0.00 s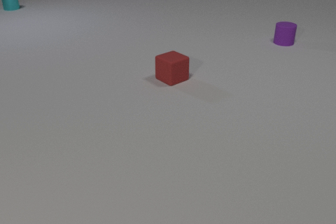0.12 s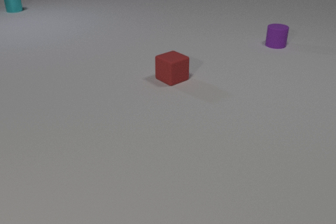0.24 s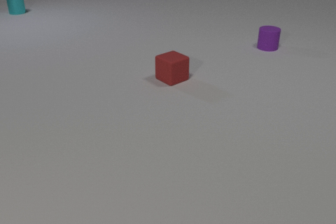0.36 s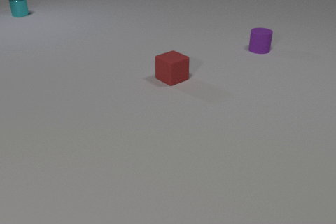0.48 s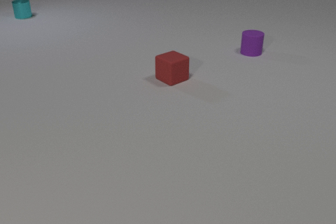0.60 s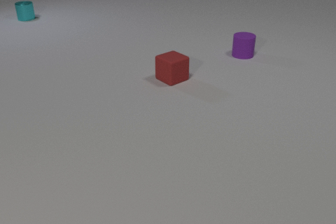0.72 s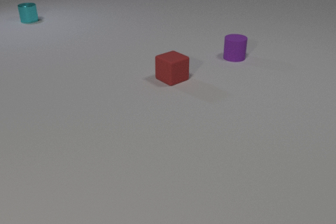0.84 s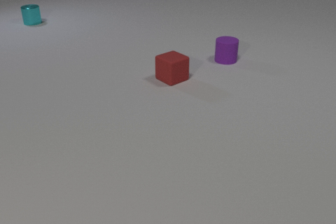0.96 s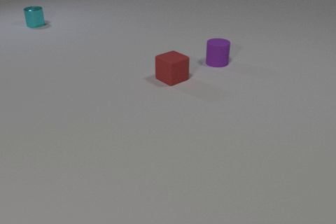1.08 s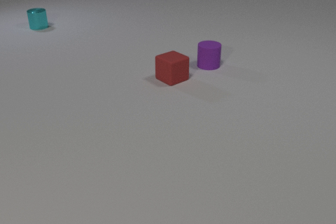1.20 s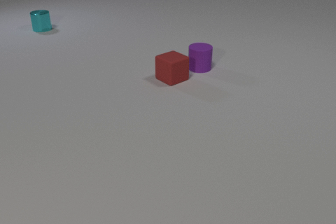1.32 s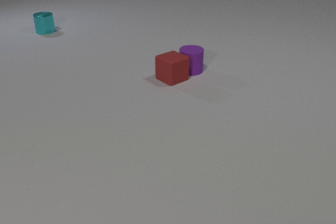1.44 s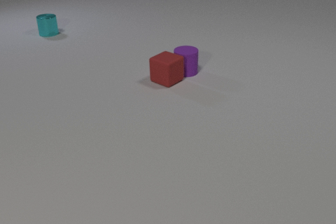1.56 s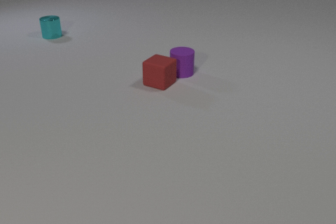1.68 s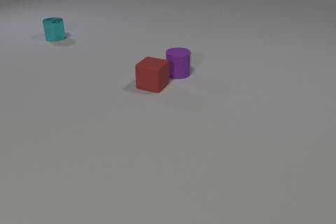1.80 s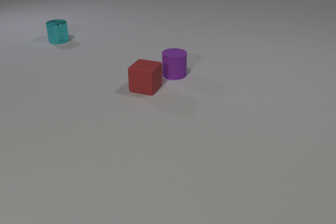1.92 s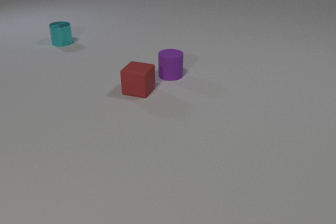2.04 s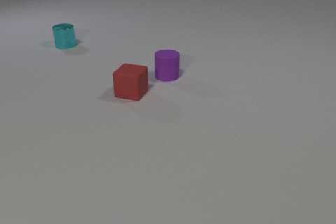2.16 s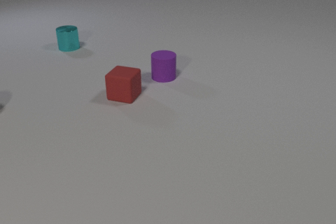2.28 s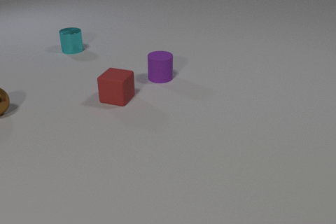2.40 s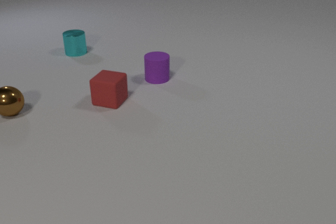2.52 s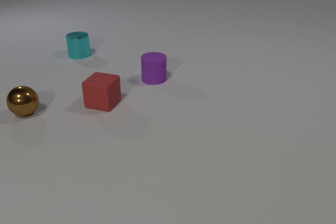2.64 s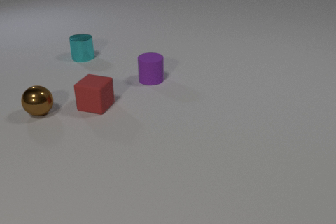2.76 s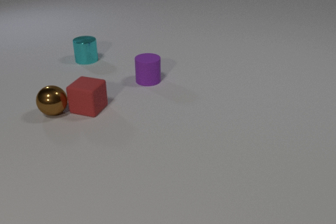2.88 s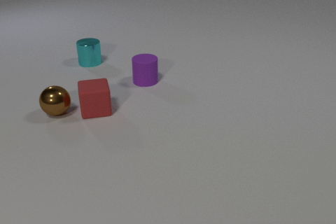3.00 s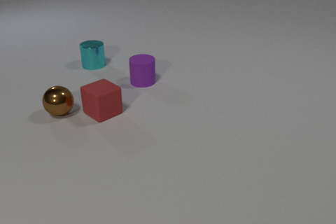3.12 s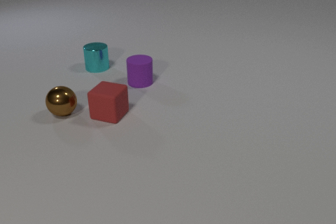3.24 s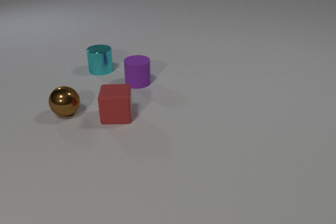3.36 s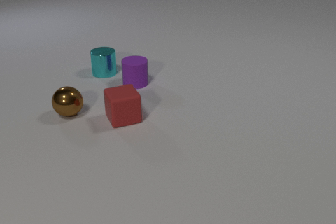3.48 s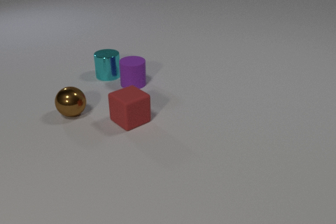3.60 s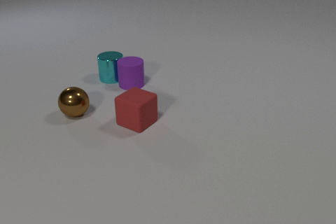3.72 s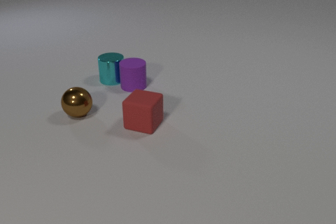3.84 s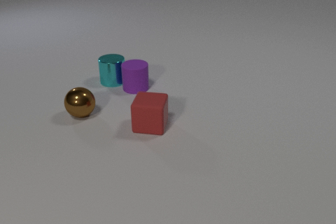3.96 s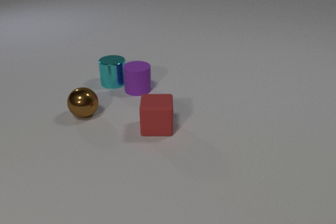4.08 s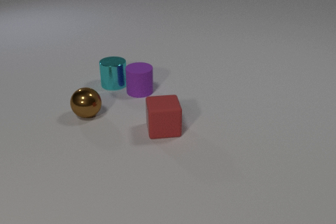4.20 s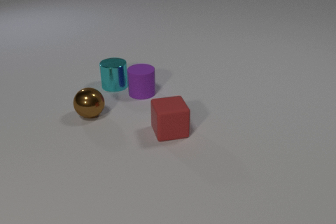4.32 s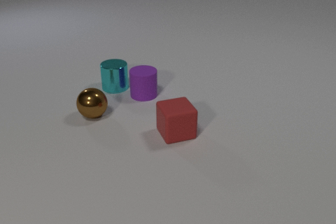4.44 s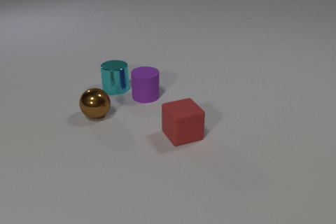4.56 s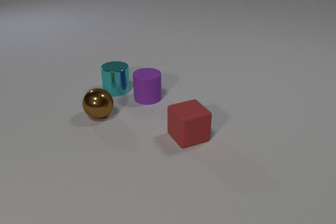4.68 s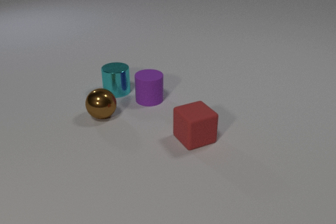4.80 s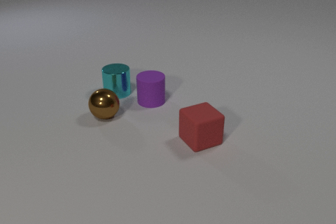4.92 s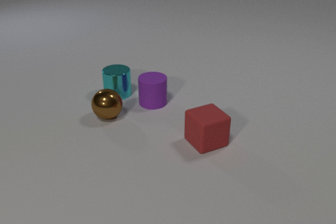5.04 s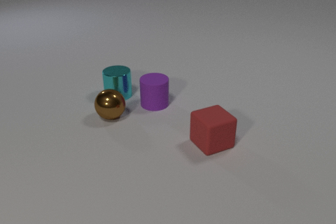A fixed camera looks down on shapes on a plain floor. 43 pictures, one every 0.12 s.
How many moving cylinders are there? 2.
What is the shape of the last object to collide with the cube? sphere.
Are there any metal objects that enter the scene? yes.
0.00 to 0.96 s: The purple rubber cylinder slides toward the camera and to the left. The cyan metal cylinder slides toward the camera.
0.96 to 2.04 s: The purple rubber cylinder slides to the left and toward the camera. The red rubber cube slides to the left and toward the camera, spins counterclockwise seen from above by about 30 degrees, its near face sliding to the right. The cyan metal cylinder slides toward the camera. The purple rubber cylinder and the red rubber cube collide.
2.04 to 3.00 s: The purple rubber cylinder slides to the left and toward the camera. The red rubber cube slides toward the camera and to the left, spins counterclockwise seen from above by about 60 degrees, its near face sliding to the right. The brown metal sphere comes in at the left edge, rolls to the right. The cyan metal cylinder slides toward the camera and to the right. The red rubber cube and the brown metal sphere collide.
3.00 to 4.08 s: The purple rubber cylinder slides toward the camera. The red rubber cube slides to the right and toward the camera, spins counterclockwise seen from above by about 150 degrees, its near face sliding to the right. The brown metal sphere rolls to the right. The cyan metal cylinder slides toward the camera. The purple rubber cylinder and the cyan metal cylinder collide.
4.08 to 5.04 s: The purple rubber cylinder slides toward the camera and to the right. The red rubber cube slides to the right and toward the camera. The brown metal sphere rolls to the right. The cyan metal cylinder slides toward the camera.
